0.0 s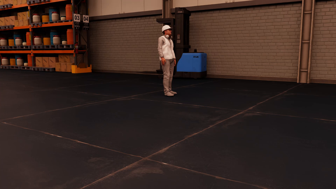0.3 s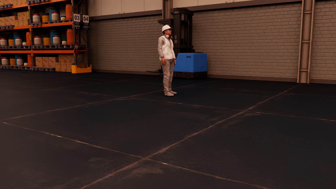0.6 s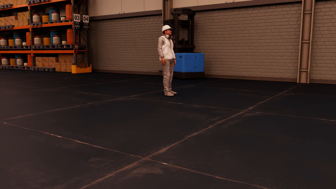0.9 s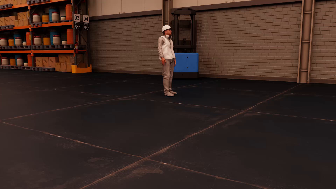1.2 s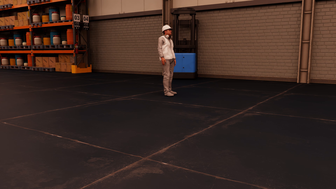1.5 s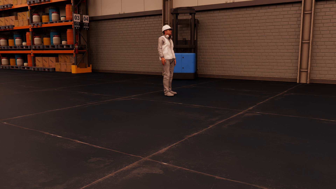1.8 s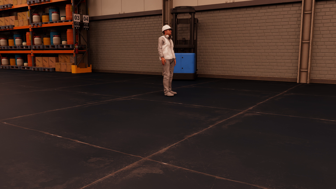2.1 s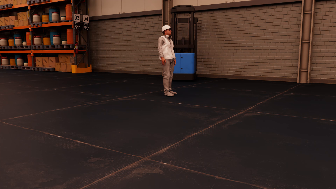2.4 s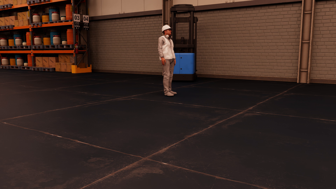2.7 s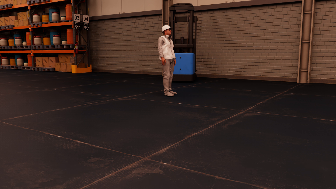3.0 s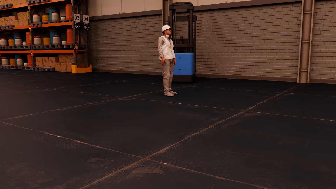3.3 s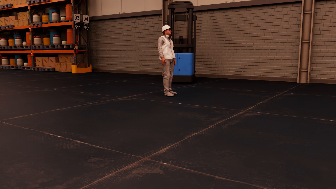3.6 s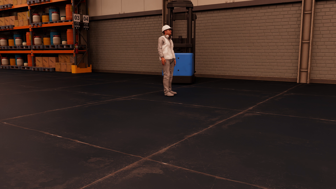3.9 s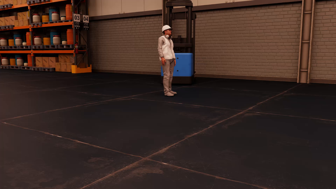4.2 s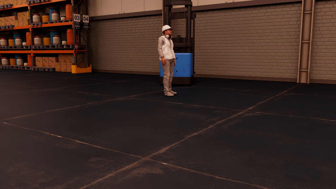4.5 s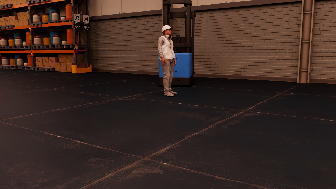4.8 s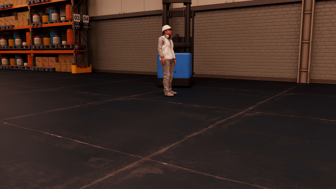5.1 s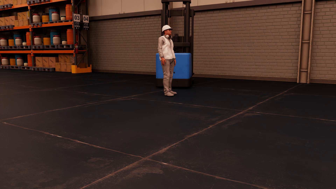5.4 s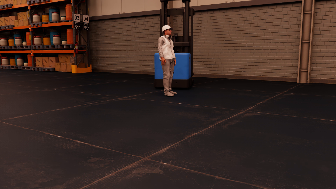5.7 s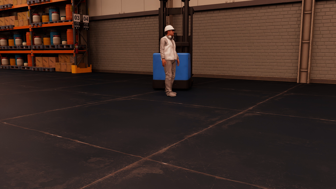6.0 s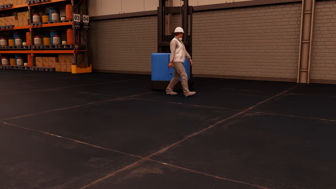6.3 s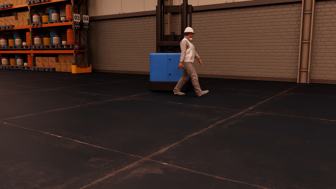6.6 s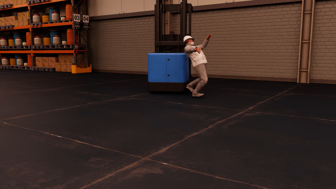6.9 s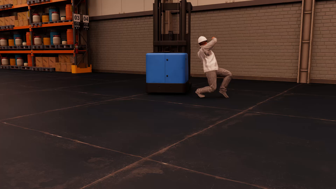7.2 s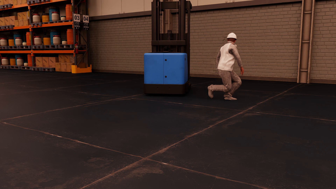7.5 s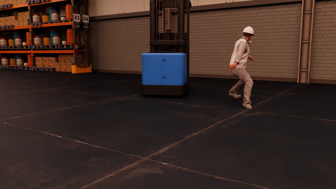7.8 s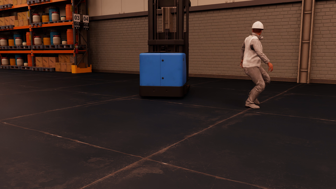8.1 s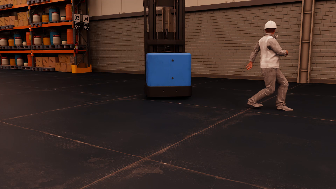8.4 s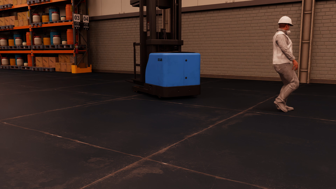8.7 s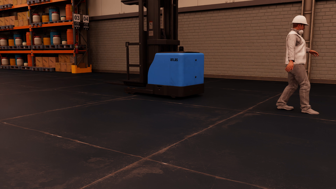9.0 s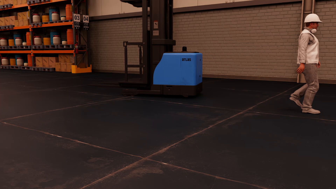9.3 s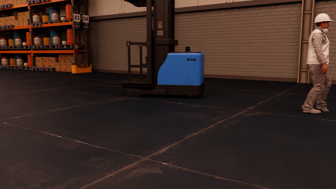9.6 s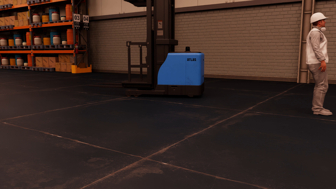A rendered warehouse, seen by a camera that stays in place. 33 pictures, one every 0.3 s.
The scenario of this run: Near miss between a forklift and a person.
